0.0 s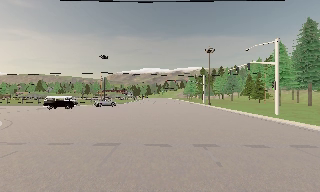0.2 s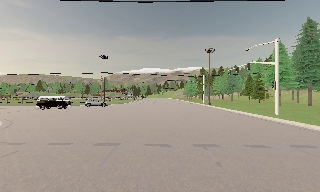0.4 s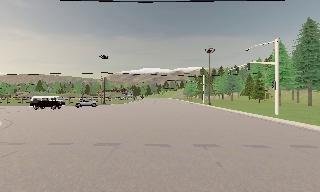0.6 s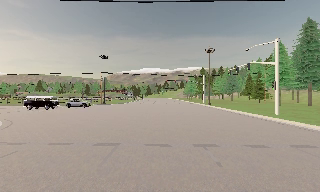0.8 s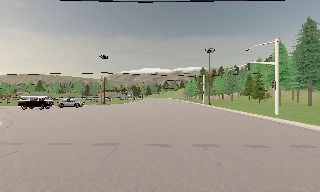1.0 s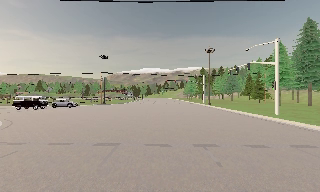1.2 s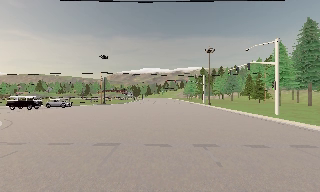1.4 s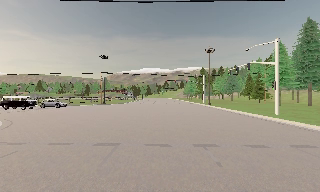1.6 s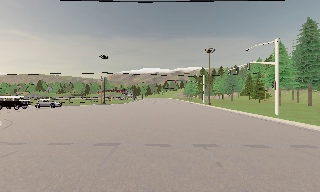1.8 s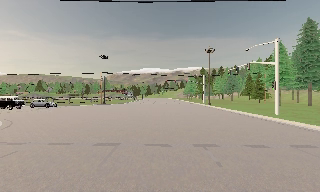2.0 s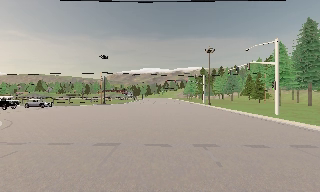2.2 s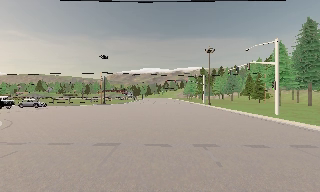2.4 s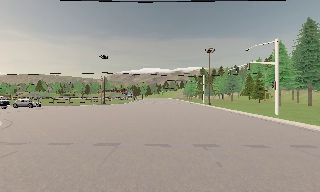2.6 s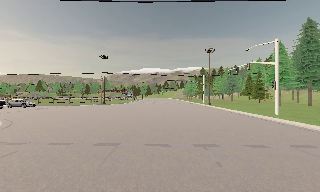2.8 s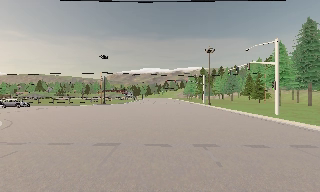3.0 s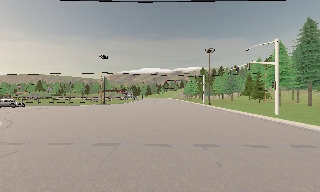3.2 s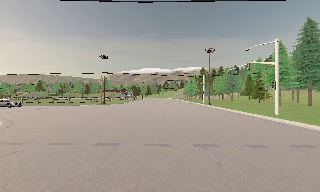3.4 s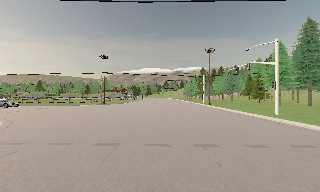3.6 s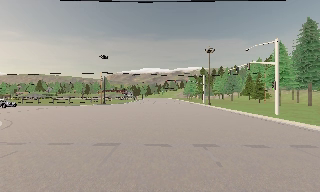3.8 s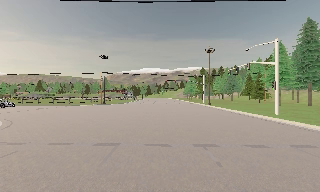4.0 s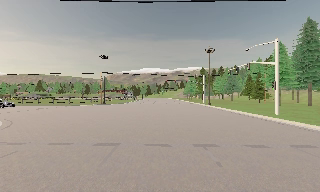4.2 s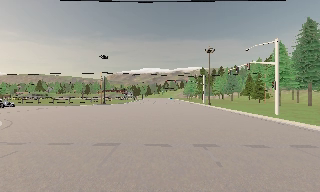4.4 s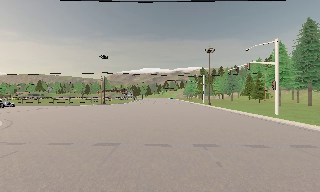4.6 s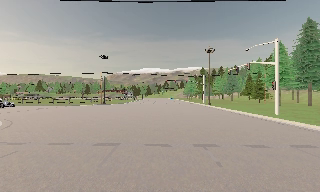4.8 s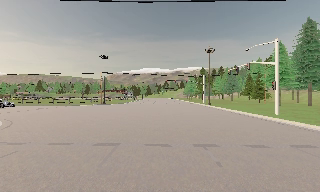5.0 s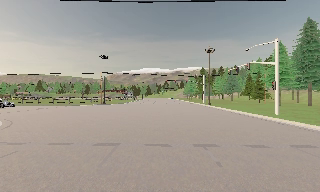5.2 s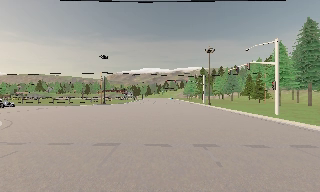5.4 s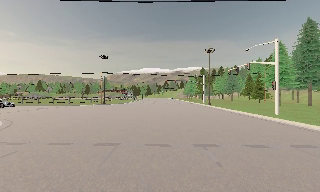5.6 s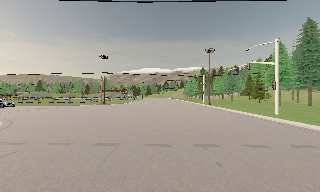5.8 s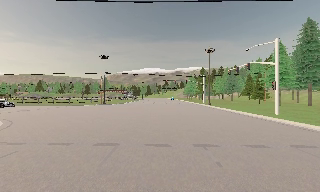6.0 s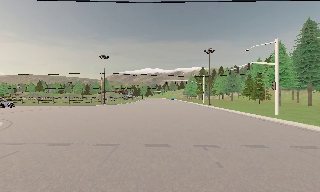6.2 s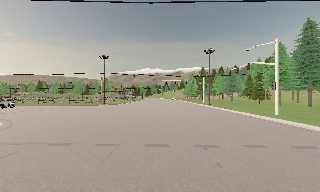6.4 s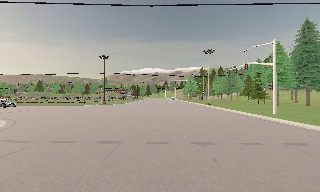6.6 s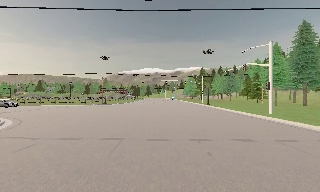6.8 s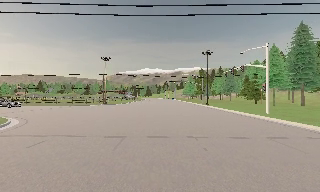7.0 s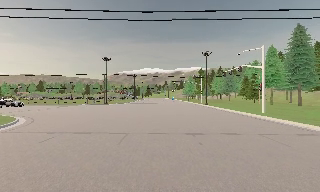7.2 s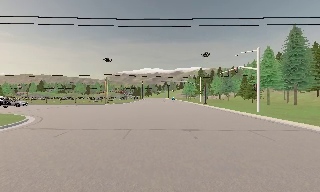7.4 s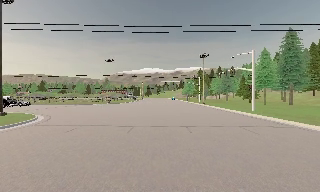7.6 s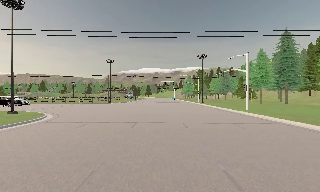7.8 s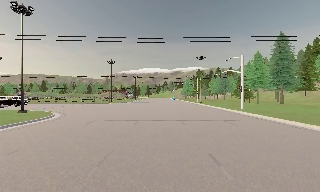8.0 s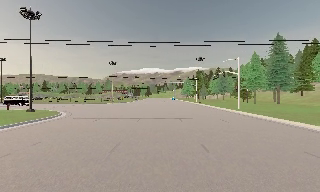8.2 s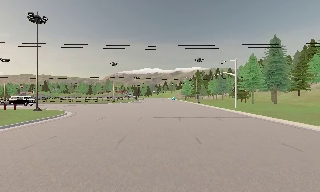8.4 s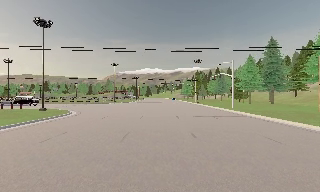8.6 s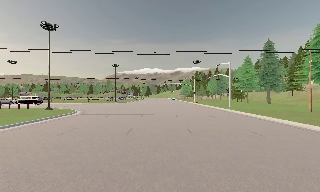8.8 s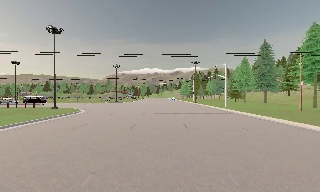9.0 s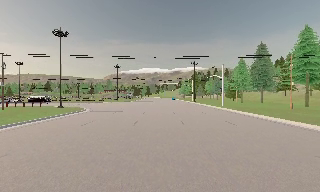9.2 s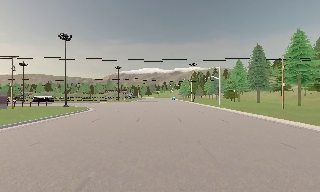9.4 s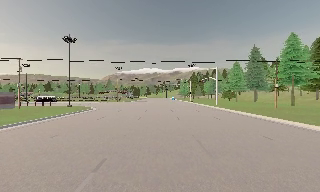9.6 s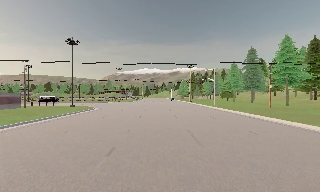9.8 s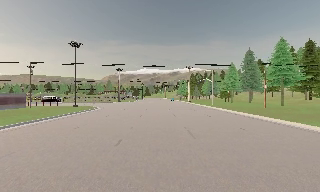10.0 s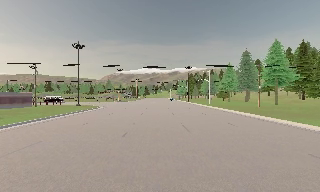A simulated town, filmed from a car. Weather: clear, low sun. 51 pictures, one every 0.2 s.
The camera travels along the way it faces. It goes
backward.
0.0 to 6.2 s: The camera keeps its place and its aim.
6.2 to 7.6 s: The camera travels backward, about 5 m, so what stands in front gets smaller. It gains speed.
7.6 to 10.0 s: The camera travels backward, about 15 m, so what stands in front gets smaller.
The film runs backward here.
